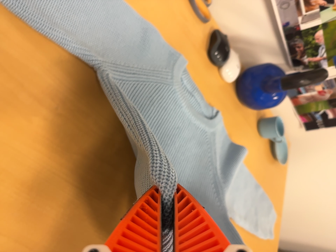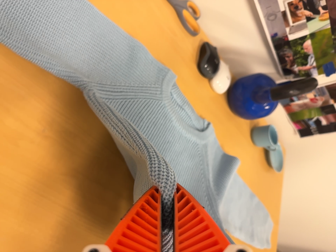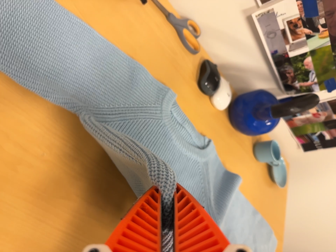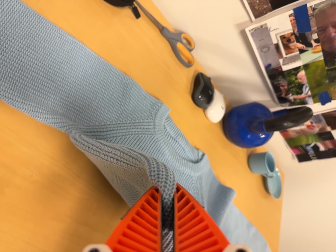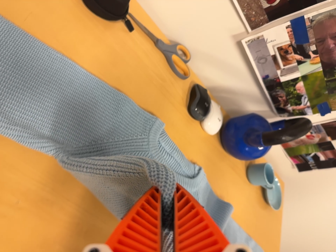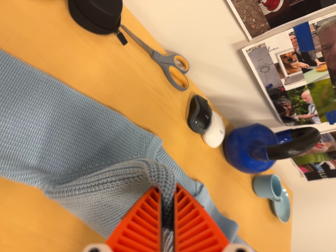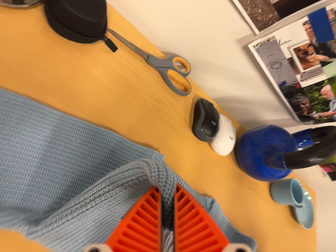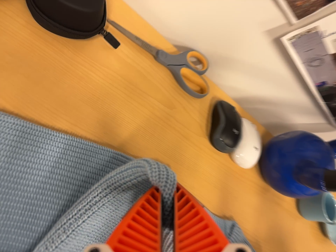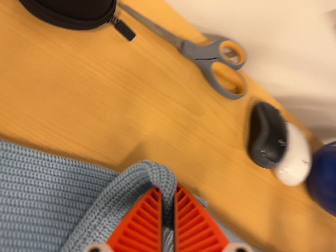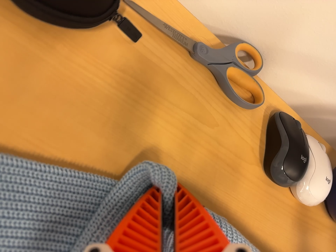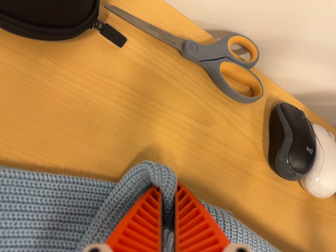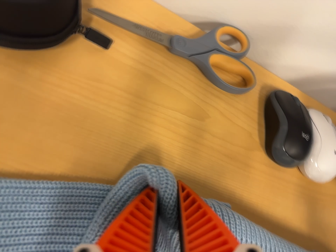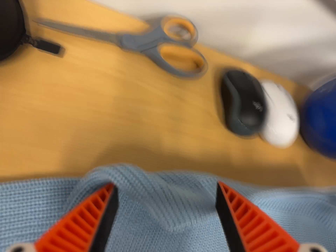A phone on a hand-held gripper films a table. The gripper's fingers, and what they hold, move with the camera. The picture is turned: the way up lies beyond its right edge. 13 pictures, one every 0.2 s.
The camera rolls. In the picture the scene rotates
counterclockwise.
0.0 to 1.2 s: The camera travels toward the top of its view, forward and to its right, about 20 cm, so close, fixed things drift downward.
1.2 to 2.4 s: The camera pans to its left by about 10 degrees. It travels forward and toward the top of its view, about 18 cm, so what stands in front looms larger. It rolls about its line of sight by about 20 degrees, and the scene rotates counterclockwise.
The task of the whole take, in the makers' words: fold up.
The film runs forward here.
